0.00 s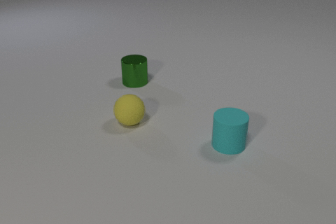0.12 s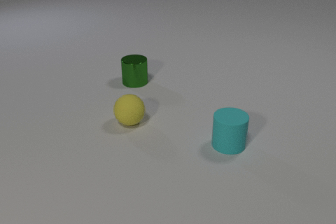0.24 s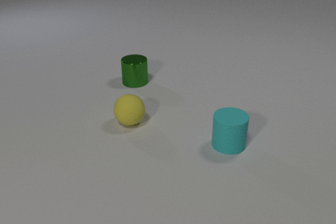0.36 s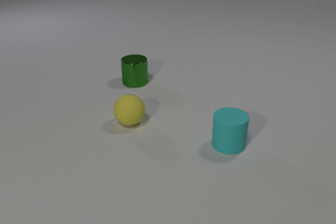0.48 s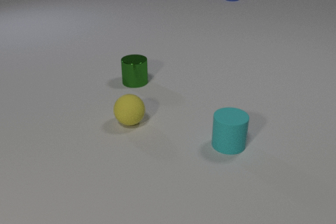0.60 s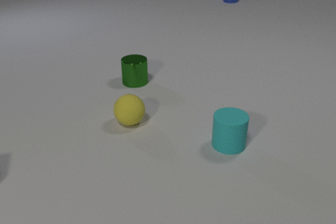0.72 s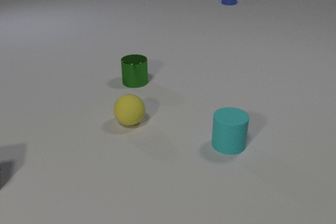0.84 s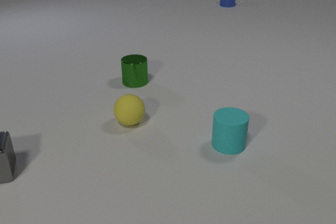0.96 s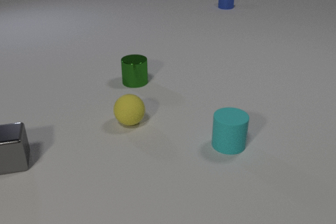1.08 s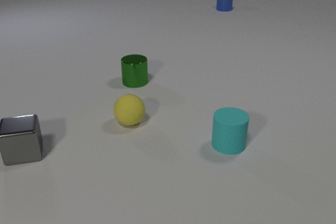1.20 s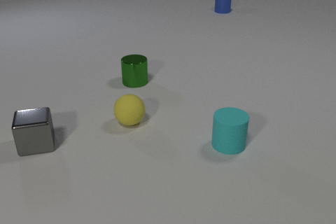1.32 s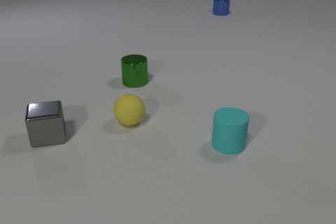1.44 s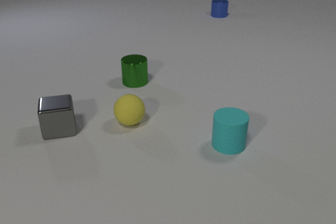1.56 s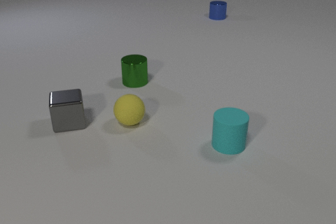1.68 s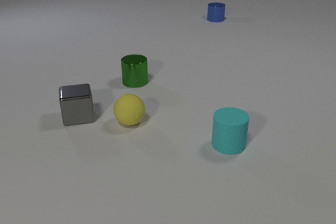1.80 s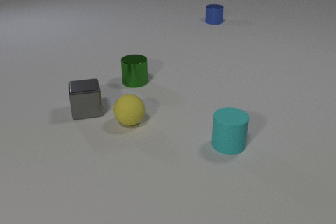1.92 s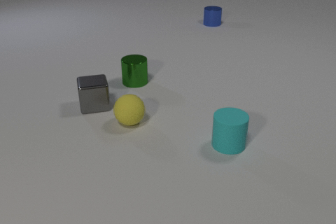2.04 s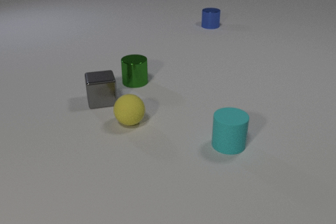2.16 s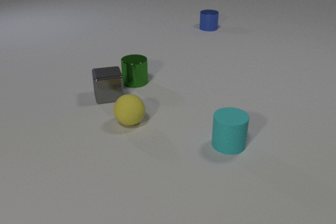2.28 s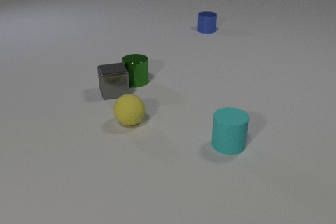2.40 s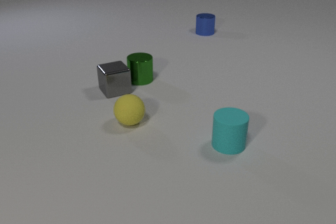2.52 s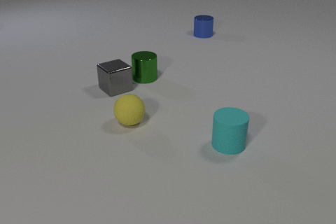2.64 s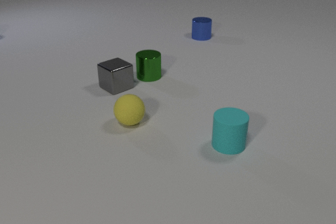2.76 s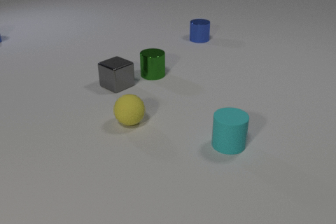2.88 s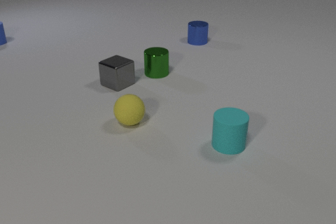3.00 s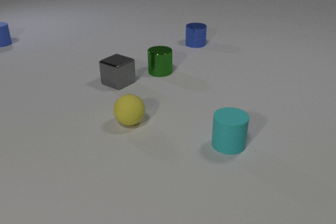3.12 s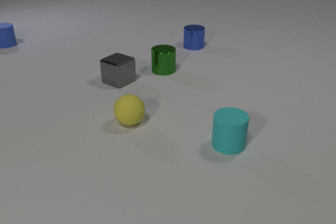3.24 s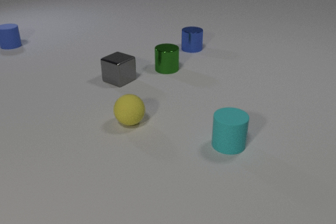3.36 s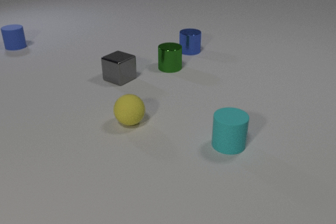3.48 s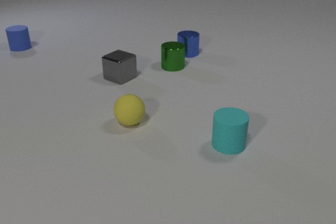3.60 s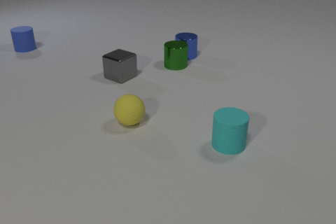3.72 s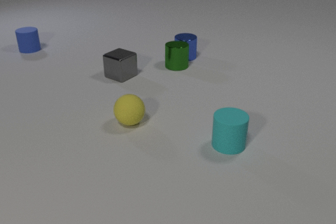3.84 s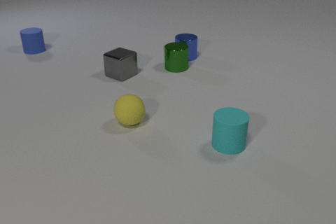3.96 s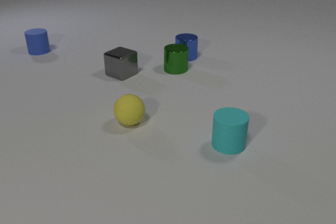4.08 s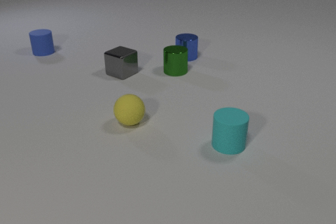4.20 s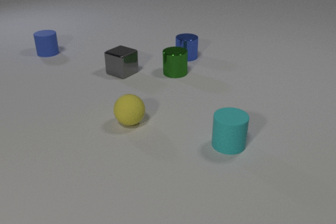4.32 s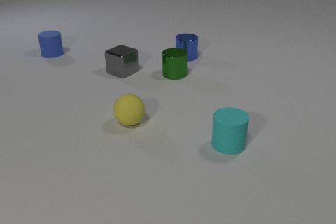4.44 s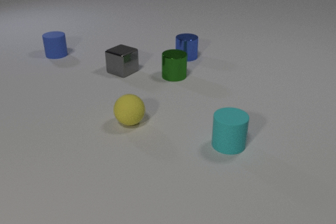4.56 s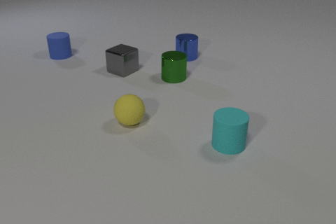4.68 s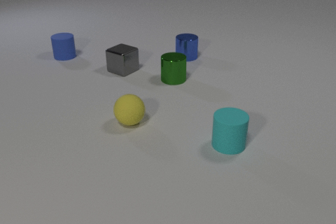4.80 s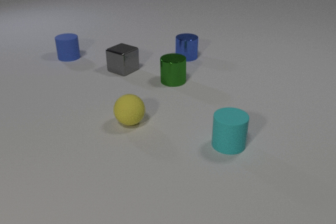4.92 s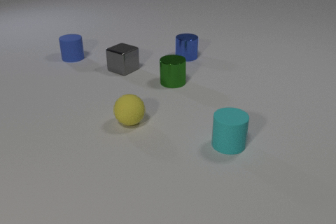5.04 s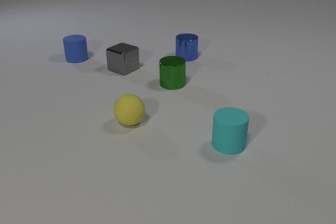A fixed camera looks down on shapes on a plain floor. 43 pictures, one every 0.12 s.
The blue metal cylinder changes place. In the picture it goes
toward the camera.
0.00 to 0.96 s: The gray metal cube comes in at the left edge, slides to the right and away from the camera. The blue metal cylinder comes in at the top edge, slides toward the camera.
0.96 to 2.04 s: The gray metal cube slides away from the camera and to the right. The blue metal cylinder slides toward the camera.
2.04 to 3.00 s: The gray metal cube slides away from the camera and to the right, spins so that its near face slides to the right, counterclockwise seen from above. The green metal cylinder slides to the right and away from the camera. The blue rubber cylinder comes in at the left edge, slides toward the camera and to the right. The blue metal cylinder slides toward the camera. The gray metal cube and the green metal cylinder collide.
3.00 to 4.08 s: The gray metal cube slides away from the camera. The green metal cylinder slides to the right. The blue rubber cylinder slides toward the camera and to the right. The blue metal cylinder slides toward the camera. The green metal cylinder and the blue metal cylinder collide.
4.08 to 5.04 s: The gray metal cube slides away from the camera. The green metal cylinder slides toward the camera. The blue rubber cylinder slides to the right and toward the camera.
What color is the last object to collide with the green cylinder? blue.
What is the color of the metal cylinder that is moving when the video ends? green.
What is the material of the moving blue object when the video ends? rubber.
